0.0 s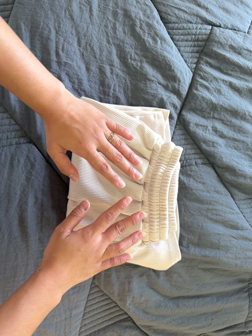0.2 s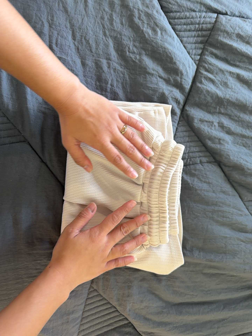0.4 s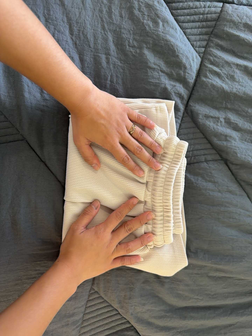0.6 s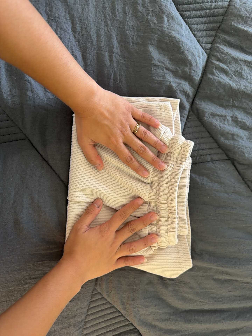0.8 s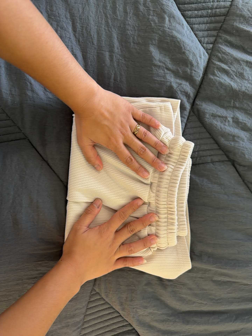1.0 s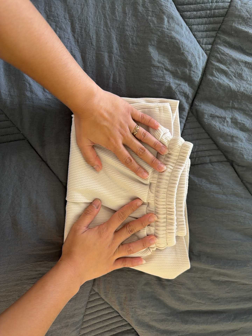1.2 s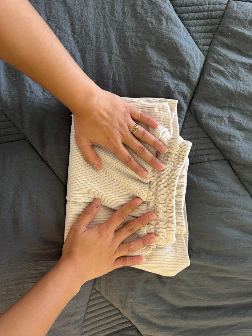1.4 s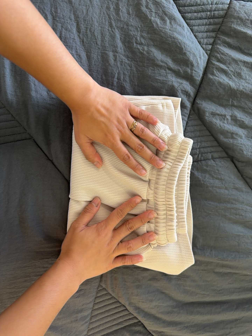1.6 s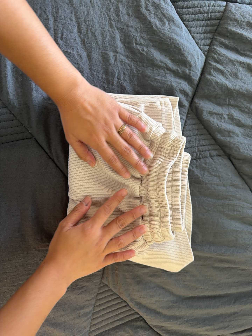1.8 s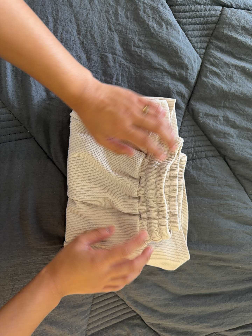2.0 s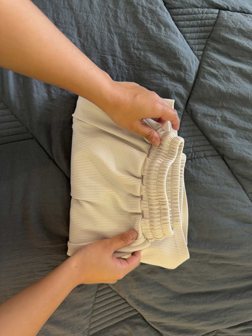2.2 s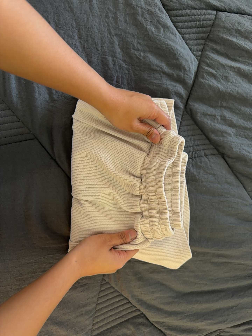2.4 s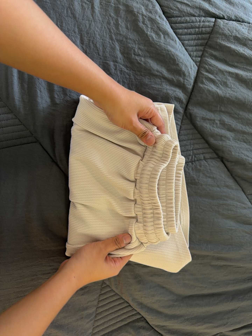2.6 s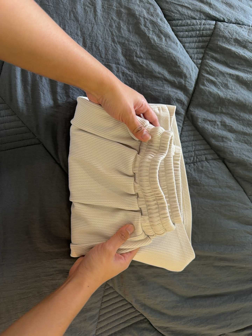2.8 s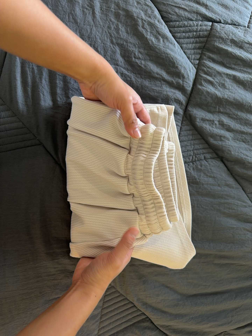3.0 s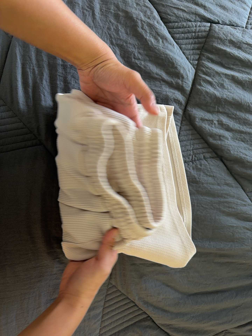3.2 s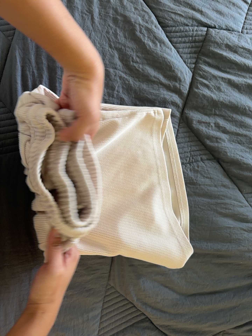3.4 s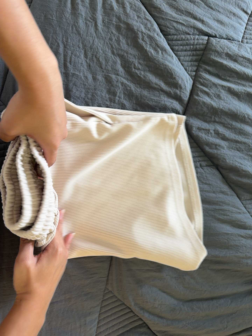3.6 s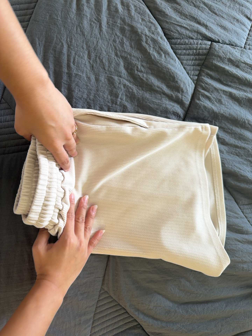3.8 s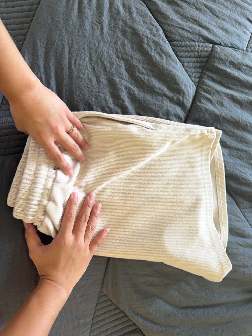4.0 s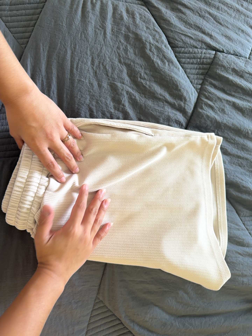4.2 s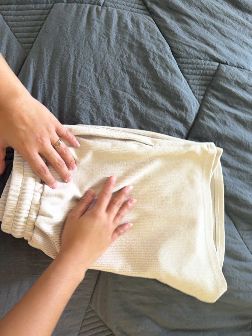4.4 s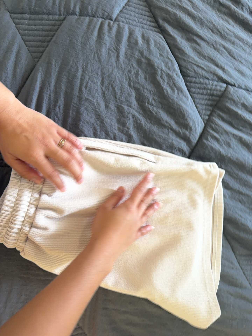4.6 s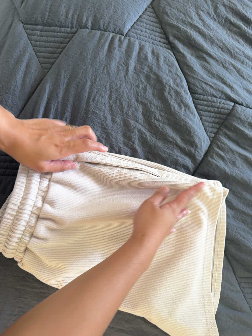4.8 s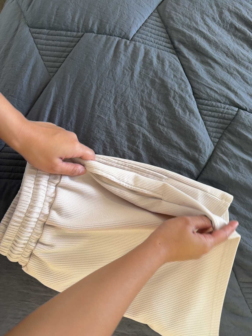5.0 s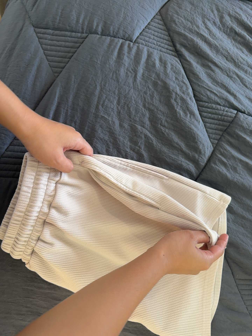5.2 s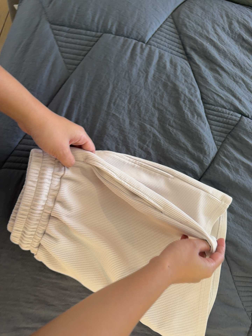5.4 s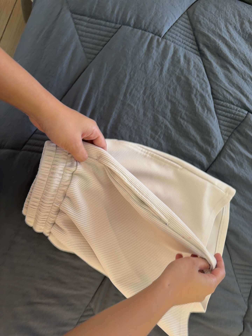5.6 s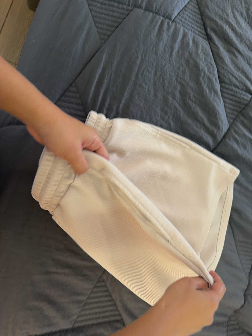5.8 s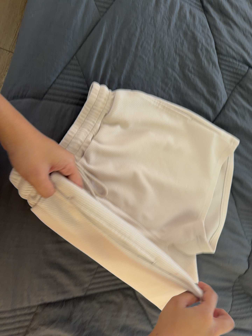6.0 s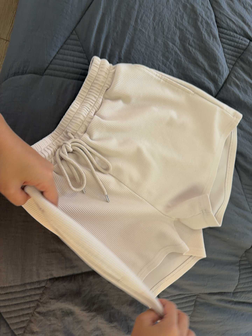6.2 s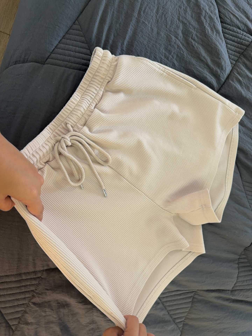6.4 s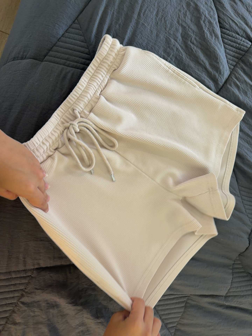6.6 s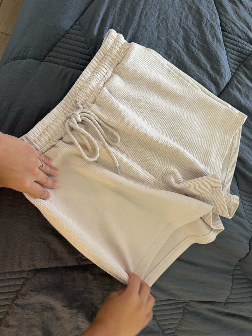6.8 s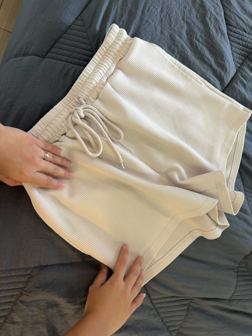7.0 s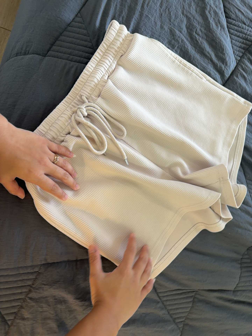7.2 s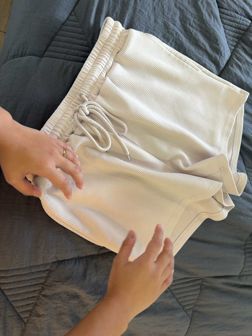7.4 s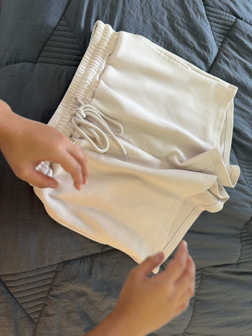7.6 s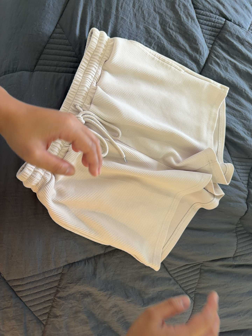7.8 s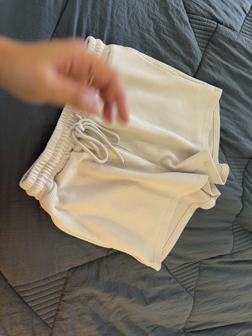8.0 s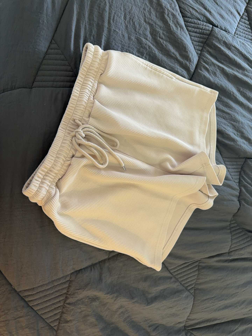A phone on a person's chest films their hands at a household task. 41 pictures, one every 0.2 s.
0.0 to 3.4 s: The camera shifts only a little, or ends up much as it began.
3.4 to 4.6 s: The camera rolls about its line of sight by about 15 degrees, and the scene rotates clockwise.
4.6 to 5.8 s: The camera travels to its left, toward the bottom of its view and backward, about 18 cm.
5.8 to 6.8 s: The camera travels toward the bottom of its view, about 8 cm, so close, fixed things drift upward.
6.8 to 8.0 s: The camera travels to its left, backward and toward the top of its view, about 10 cm. It rolls about its line of sight by about 15 degrees, and the scene rotates counterclockwise.
The film runs backward here.
